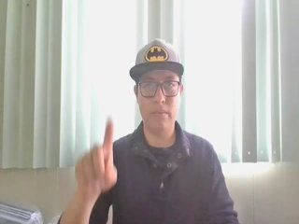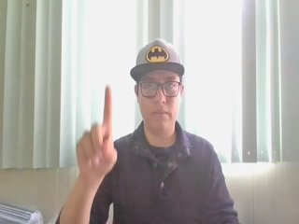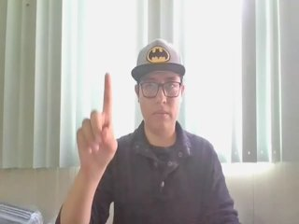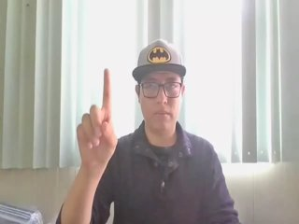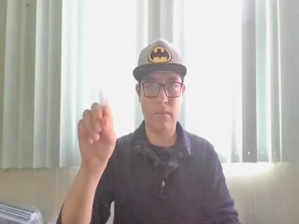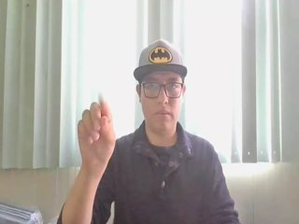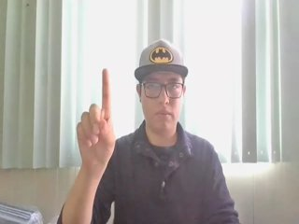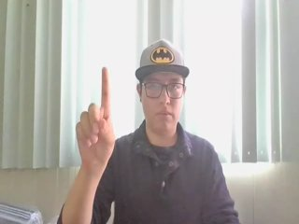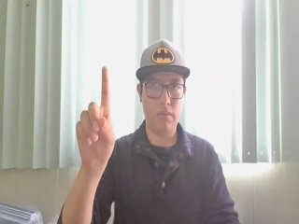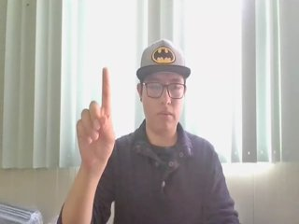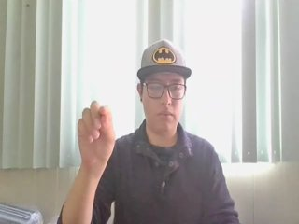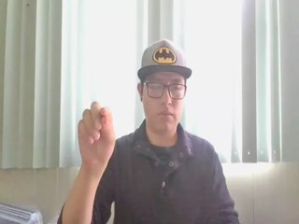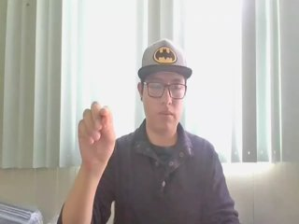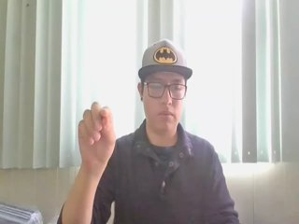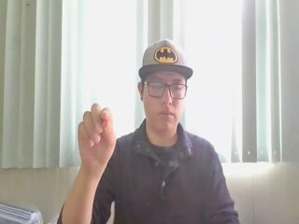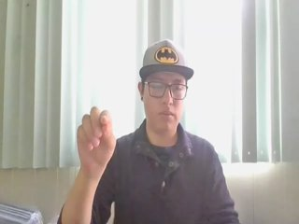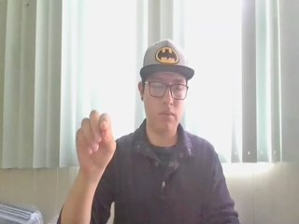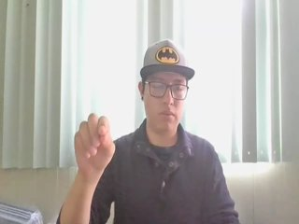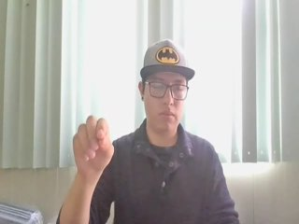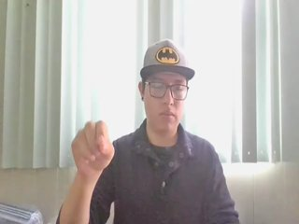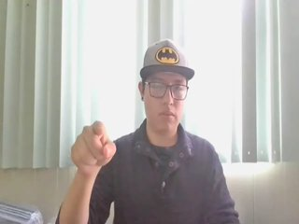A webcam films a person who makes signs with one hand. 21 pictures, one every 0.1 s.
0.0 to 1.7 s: Double click with one finger.
